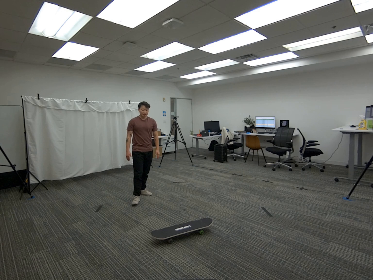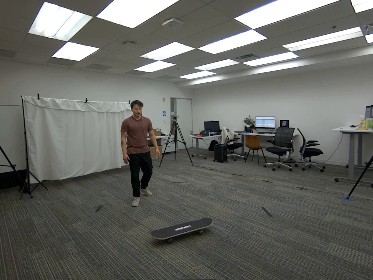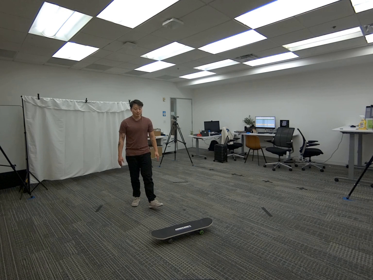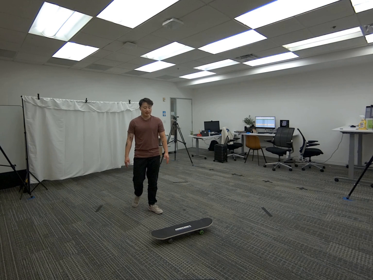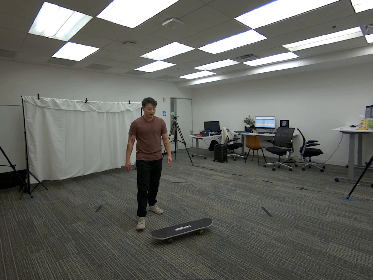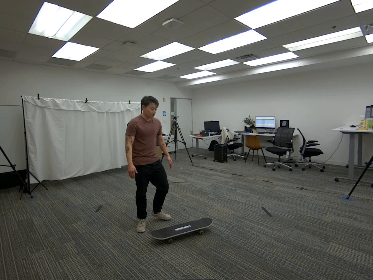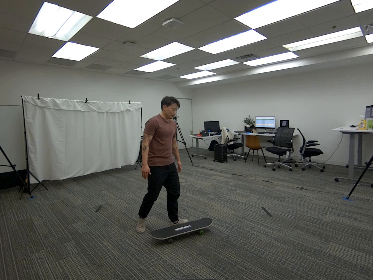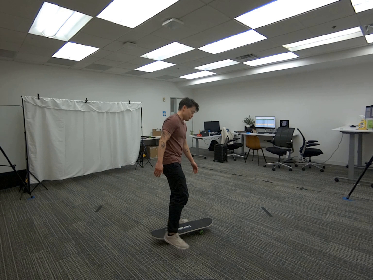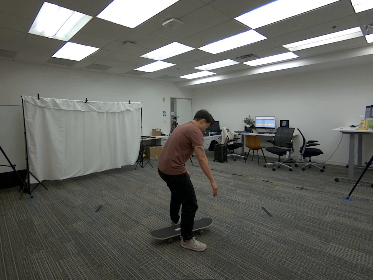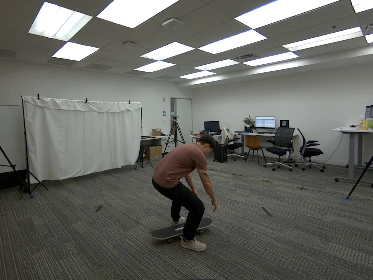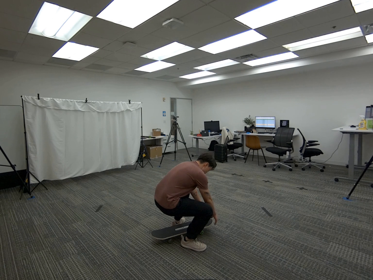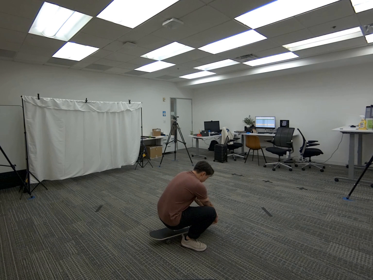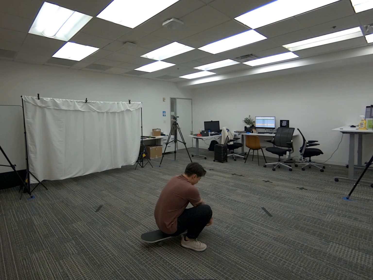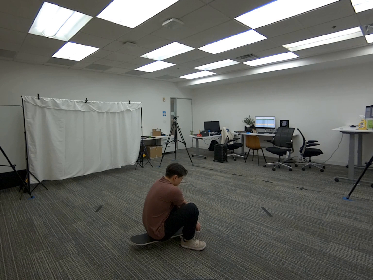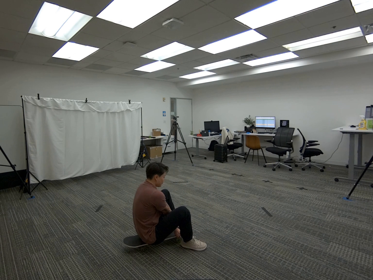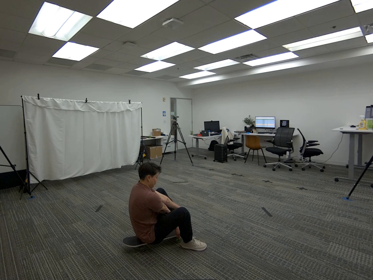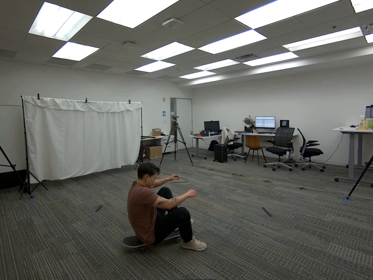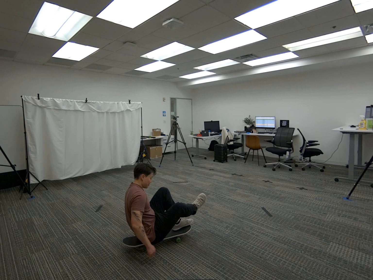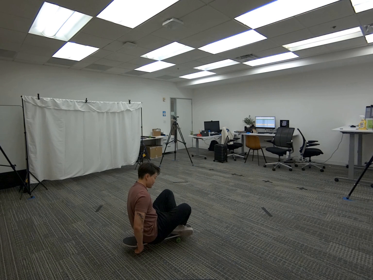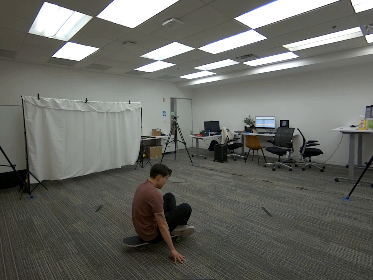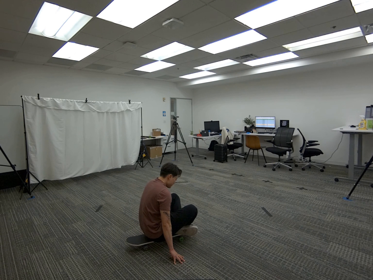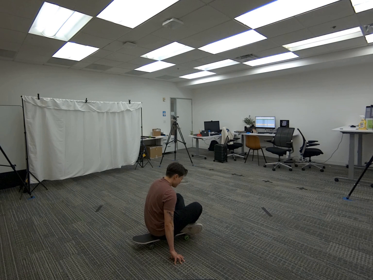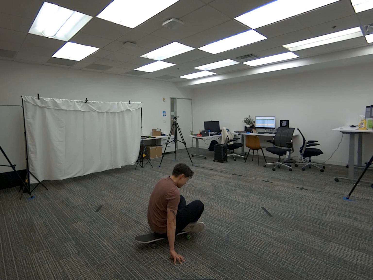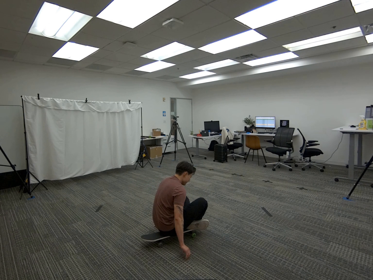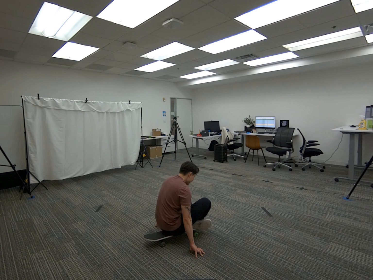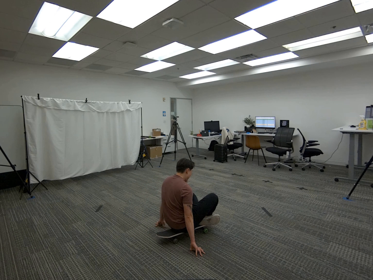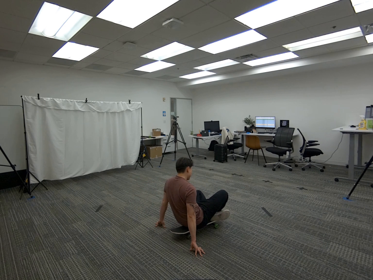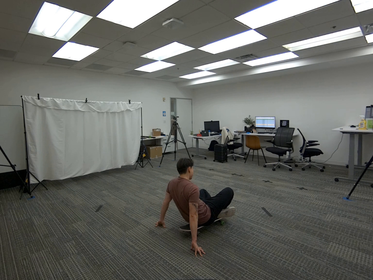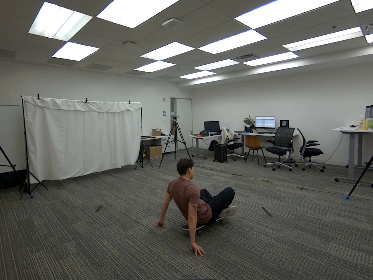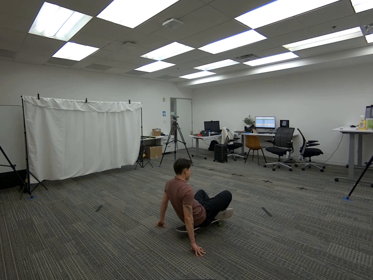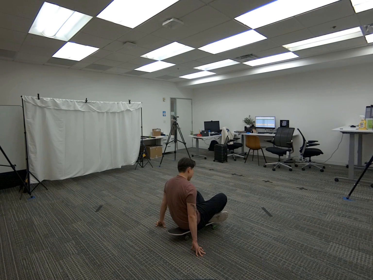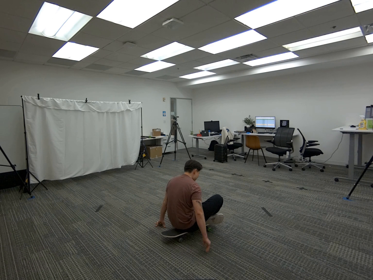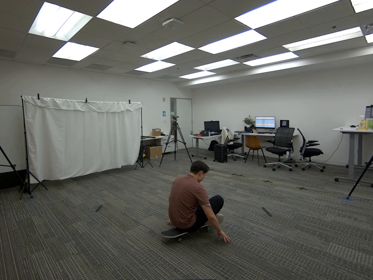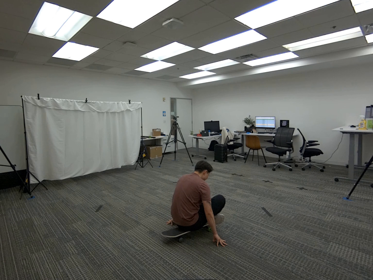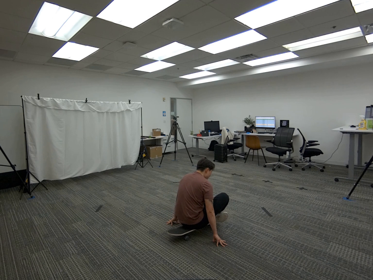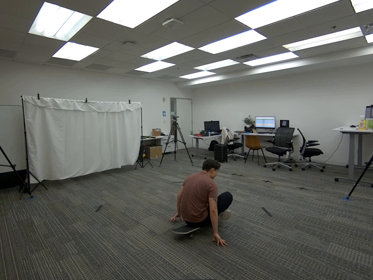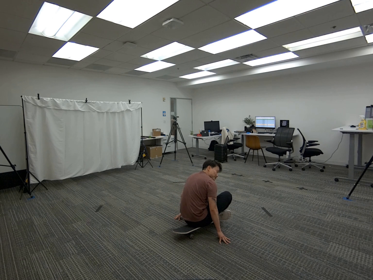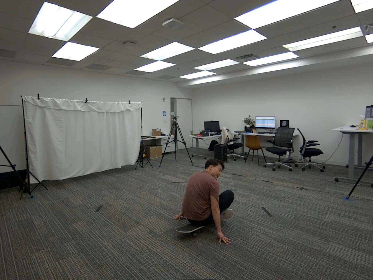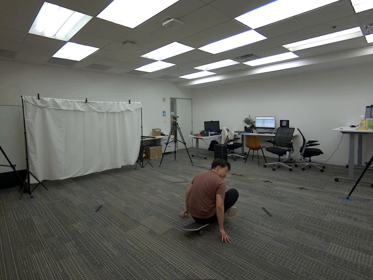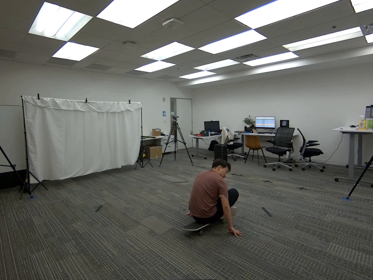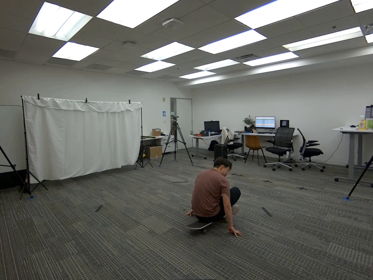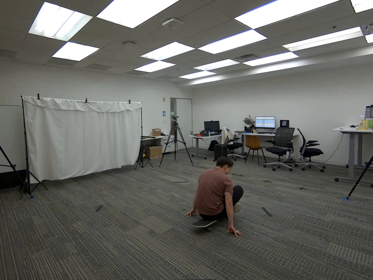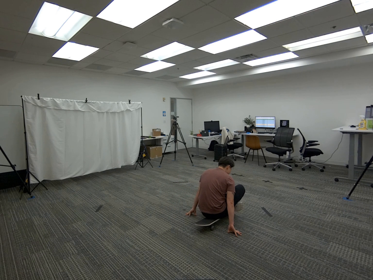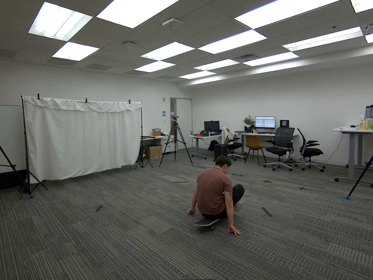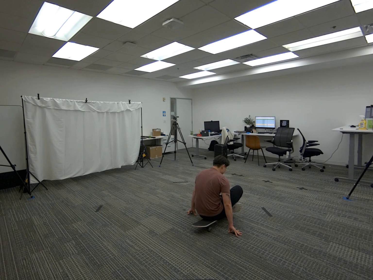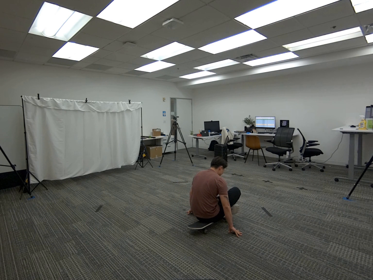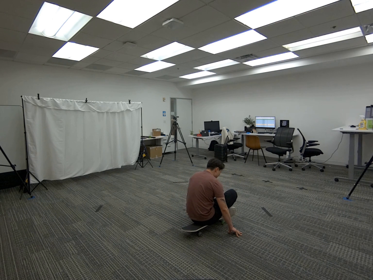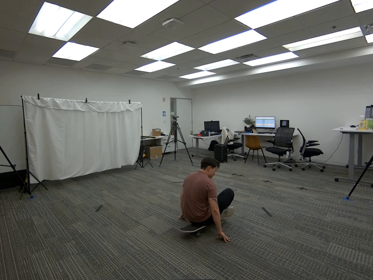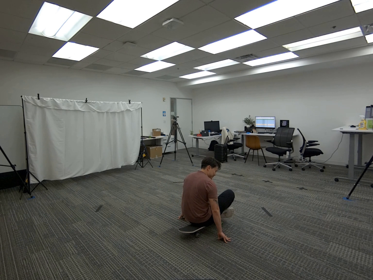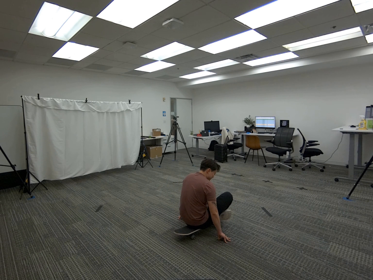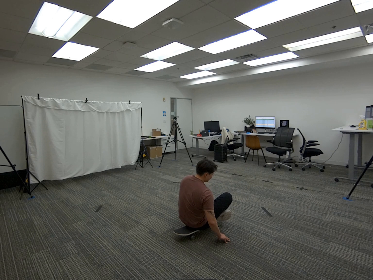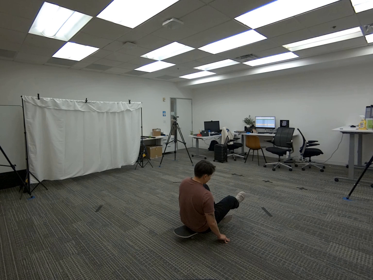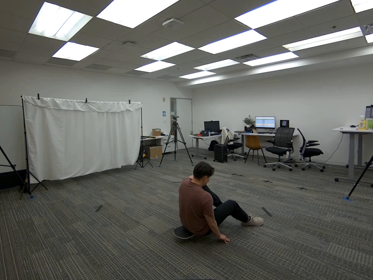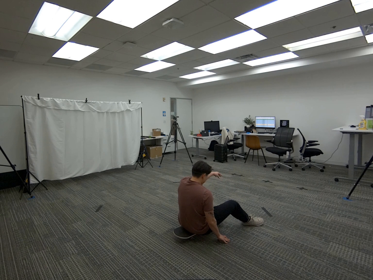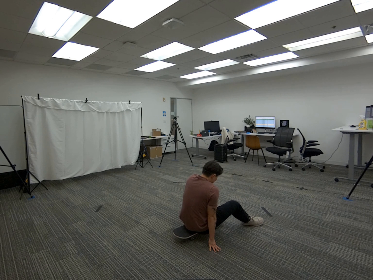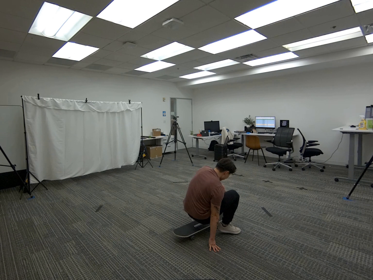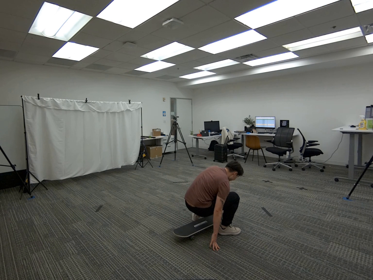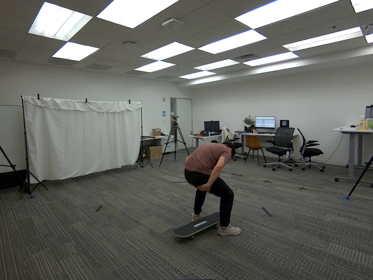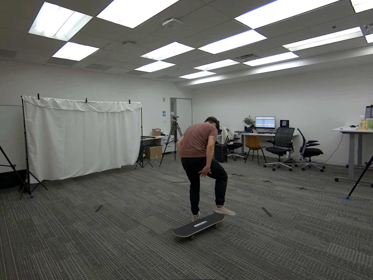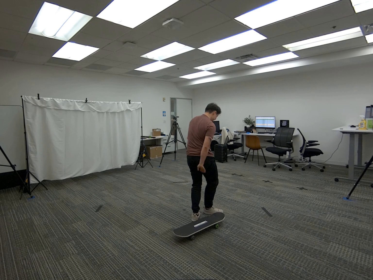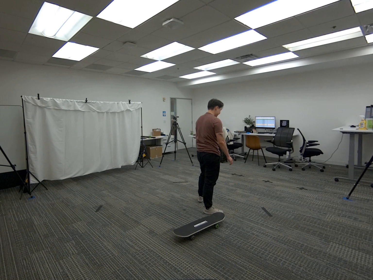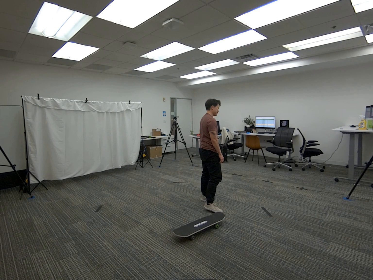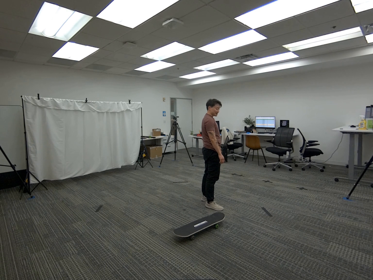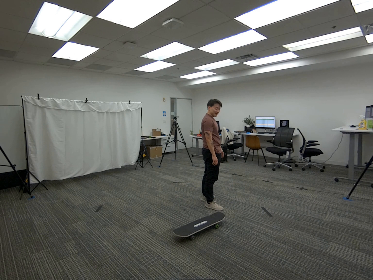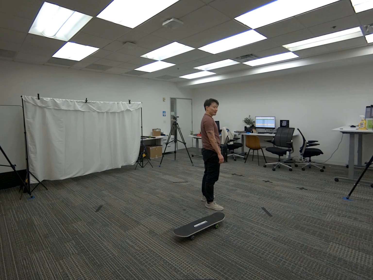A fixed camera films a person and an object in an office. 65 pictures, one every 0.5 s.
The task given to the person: Walk to the skateboard on the ground. Sit on the skateboard, cross your legs, and use your hands to push yourself around on the ground within the bounding area. Stand up when finish.
